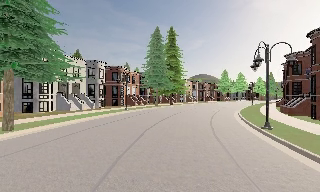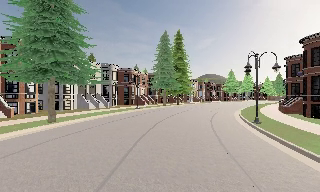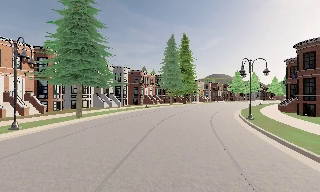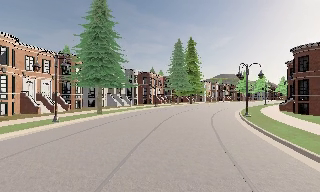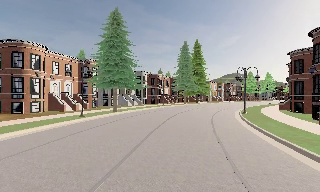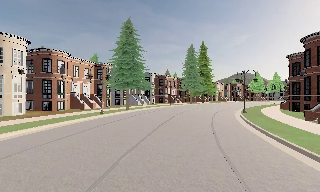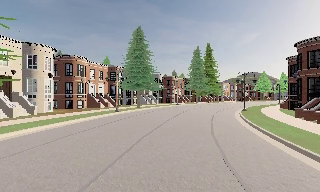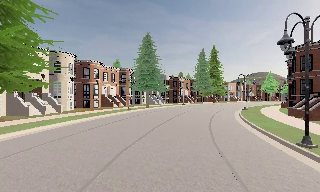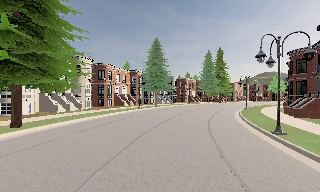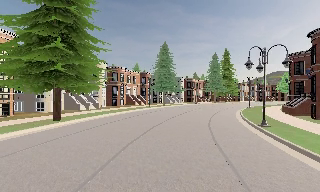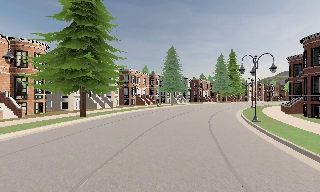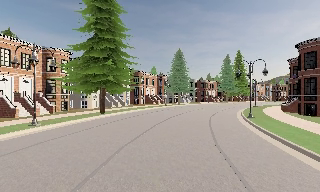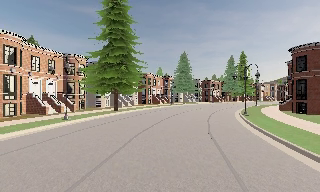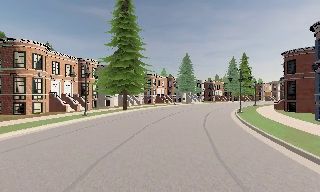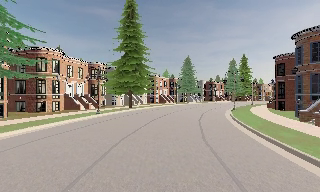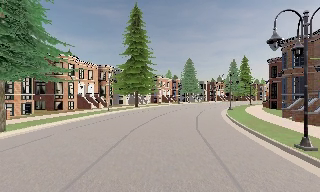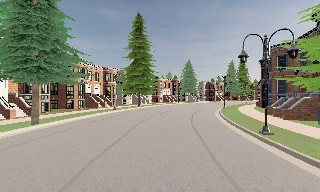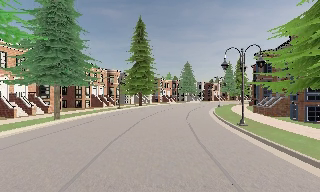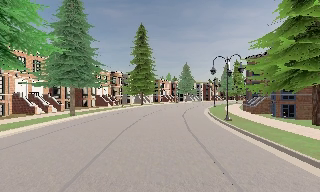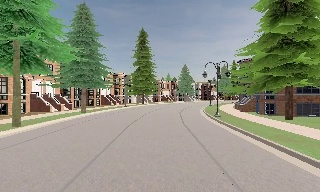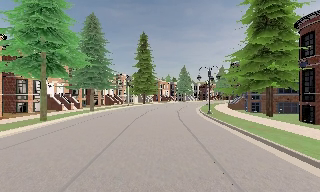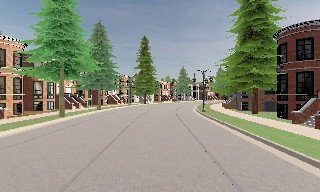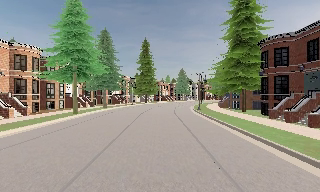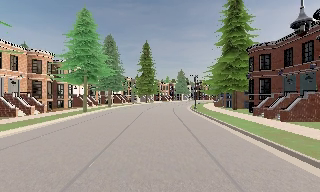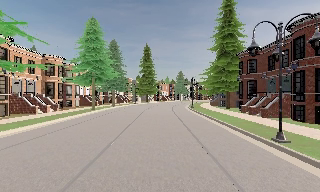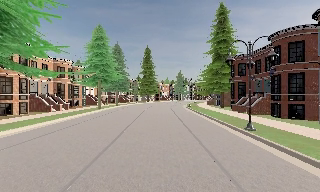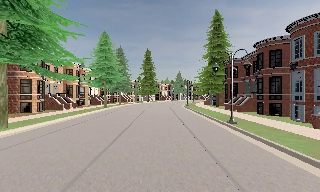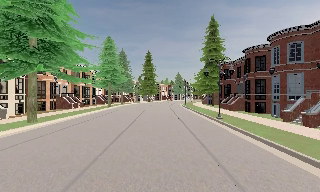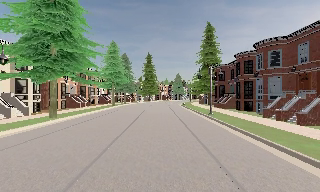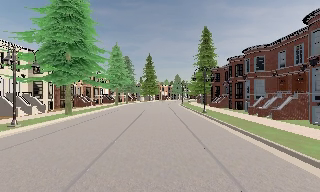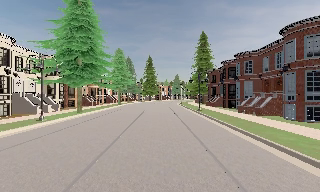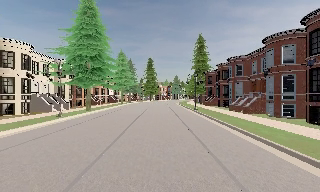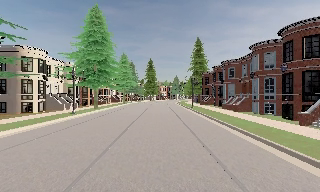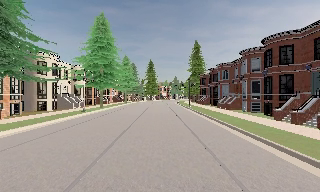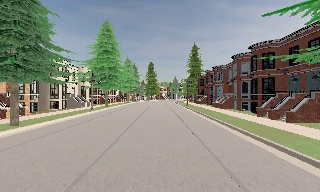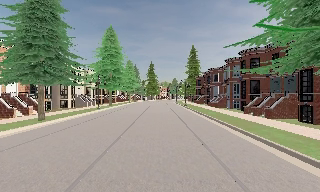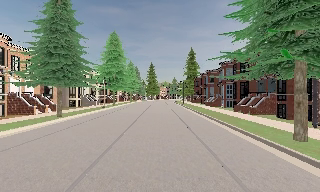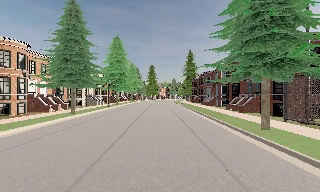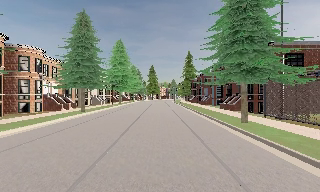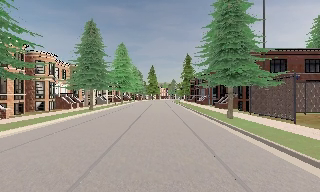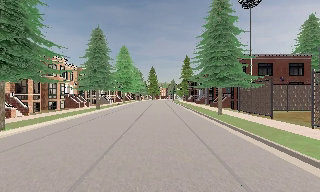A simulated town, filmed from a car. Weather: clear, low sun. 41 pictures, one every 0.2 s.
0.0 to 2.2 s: The camera swings to its left by about 30 degrees, and the scene slides to the right. It travels backward, about 25 m, so what stands in front gets smaller.
2.2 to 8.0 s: The camera travels backward, about 60 m, so what stands in front gets smaller.
The film runs backward here.
